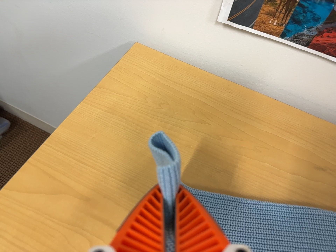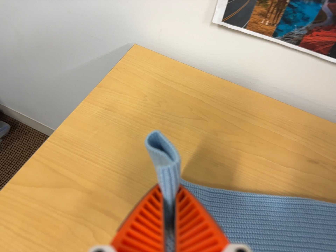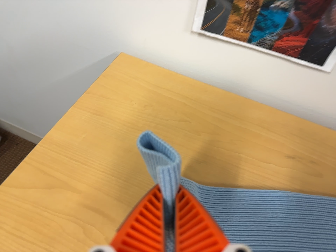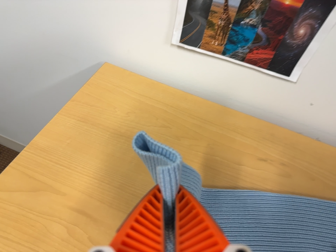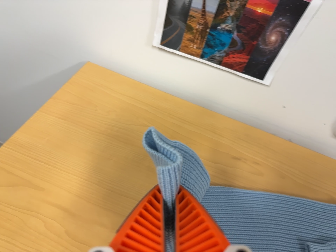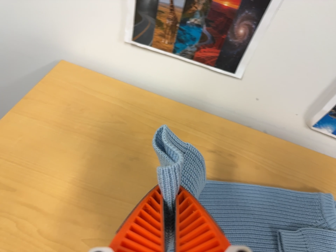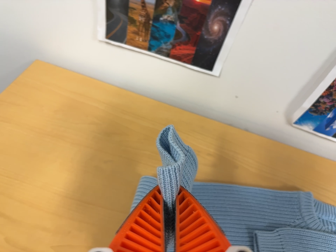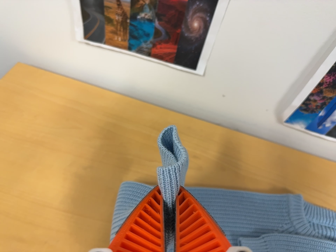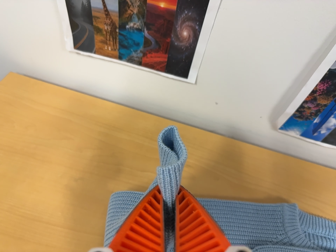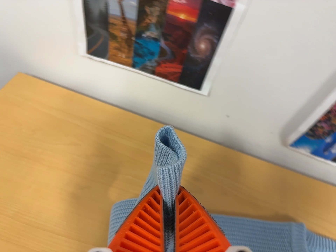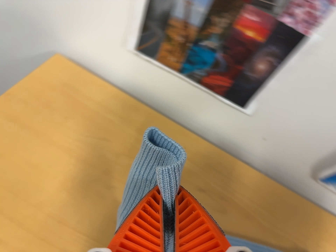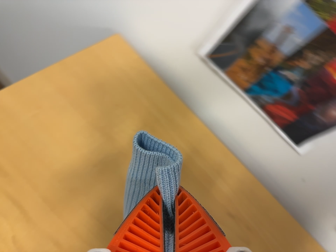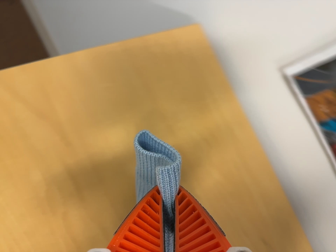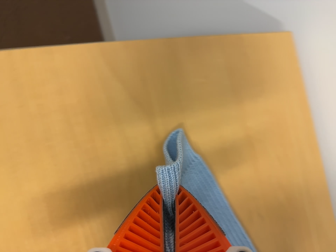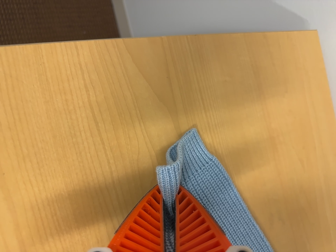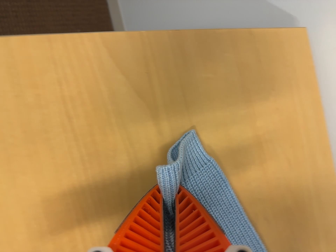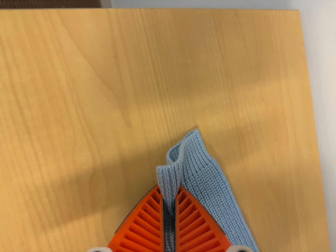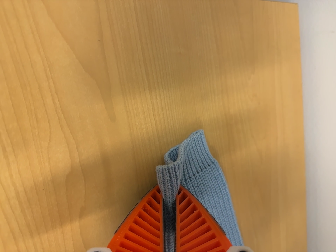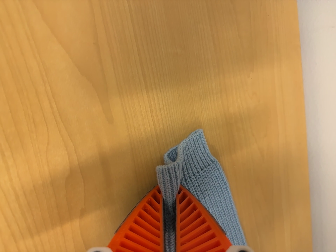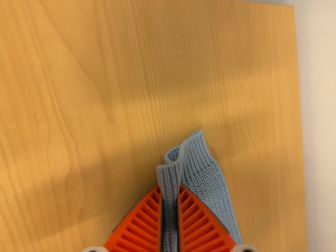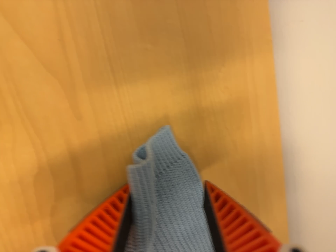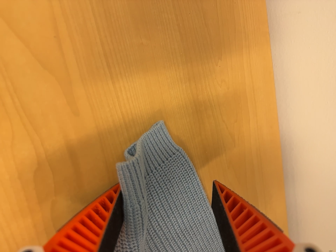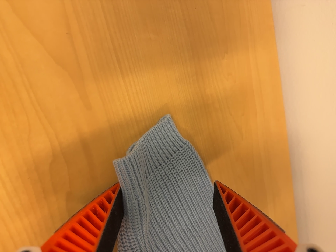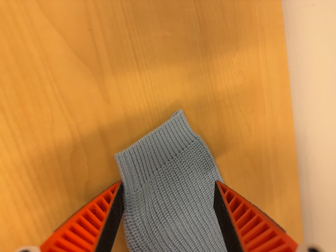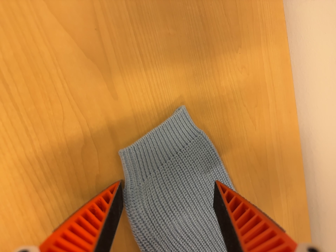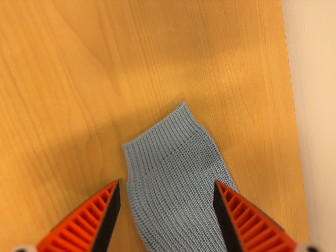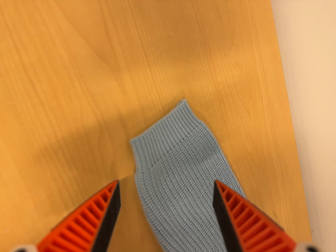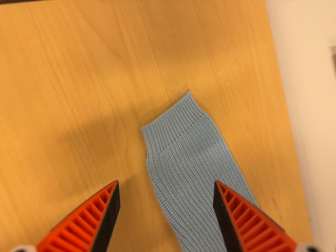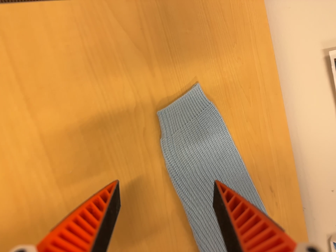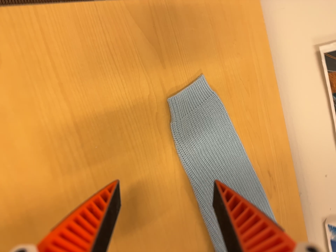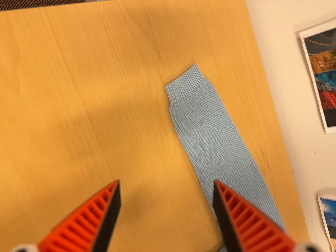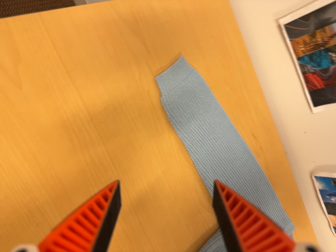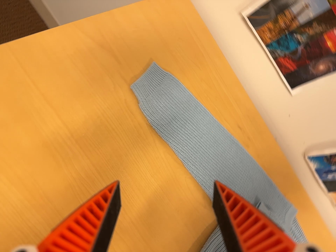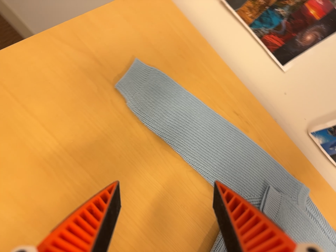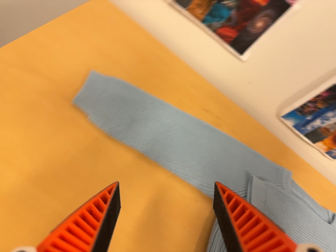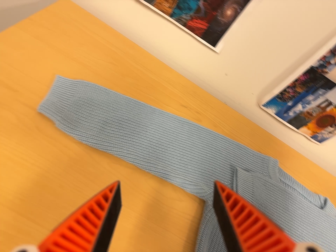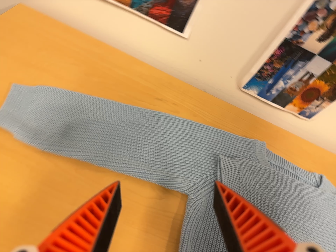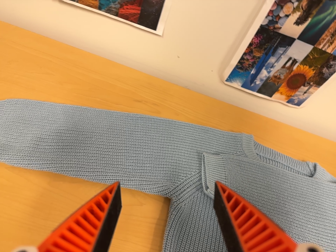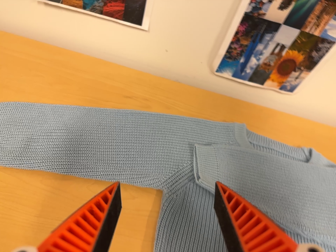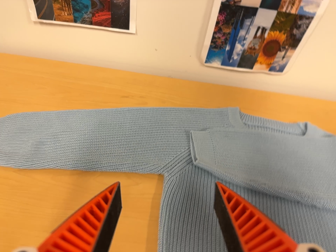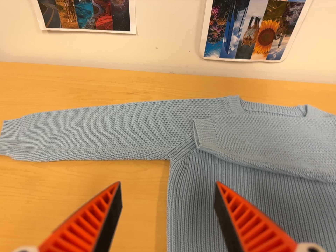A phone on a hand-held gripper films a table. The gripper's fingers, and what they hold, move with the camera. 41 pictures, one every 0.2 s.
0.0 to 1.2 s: The camera swings to its right by about 10 degrees, and the scene slides to the left. It travels to its right and backward, about 12 cm, so close, fixed things drift to the left.
1.2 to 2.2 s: The camera travels to its left, toward the top of its view and forward, about 14 cm, so close, fixed things drift to the right. It rolls about its line of sight by about 30 degrees, and the scene rotates clockwise.
2.2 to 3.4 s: The camera travels to its left and forward, about 18 cm, so close, fixed things drift to the right. Its aim tips toward the bottom of its view by about 10 degrees. It rolls about its line of sight by about 35 degrees, and the scene rotates clockwise.
3.4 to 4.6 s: The camera shifts only a little, or ends up much as it began.
4.6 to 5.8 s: The camera travels backward and toward the bottom of its view, about 16 cm, so what stands in front gets smaller.
5.8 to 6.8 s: The camera travels toward the bottom of its view, to its right and backward, about 12 cm. It rolls about its line of sight by about 35 degrees, and the scene rotates counterclockwise.
6.8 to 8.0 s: The camera travels to its right and toward the bottom of its view, about 22 cm, so close, fixed things drift to the left. It rolls about its line of sight by about 35 degrees, and the scene rotates counterclockwise.
The film runs backward here.
